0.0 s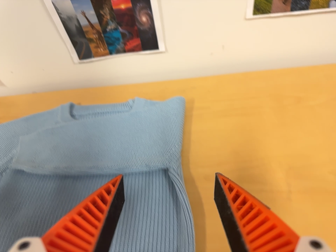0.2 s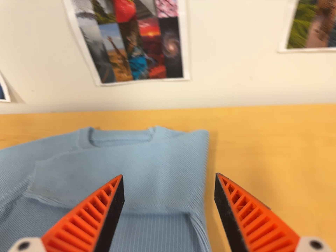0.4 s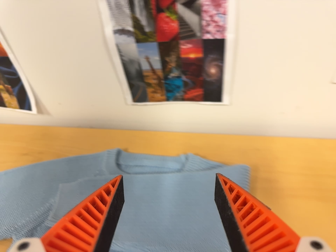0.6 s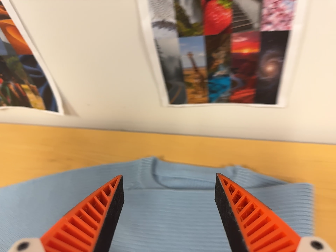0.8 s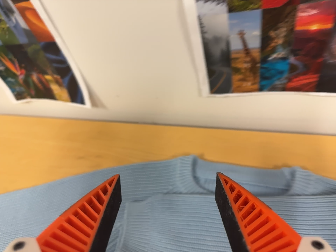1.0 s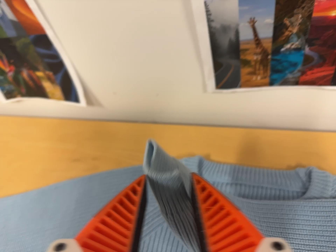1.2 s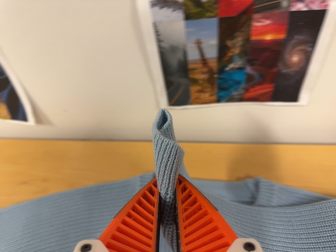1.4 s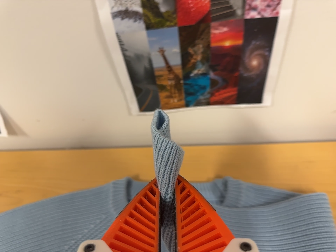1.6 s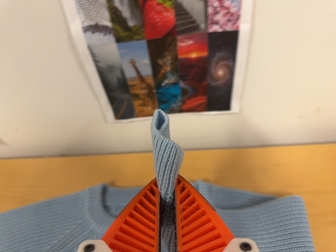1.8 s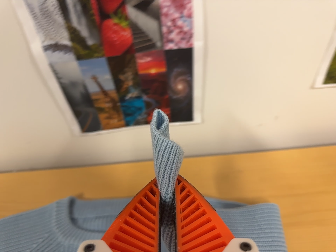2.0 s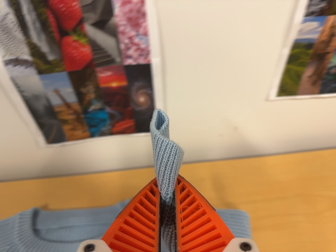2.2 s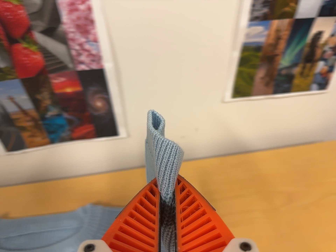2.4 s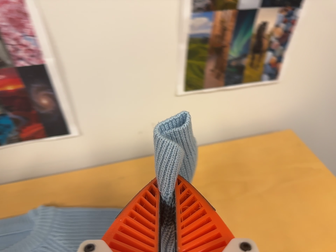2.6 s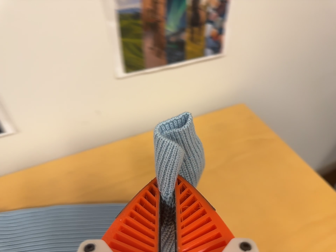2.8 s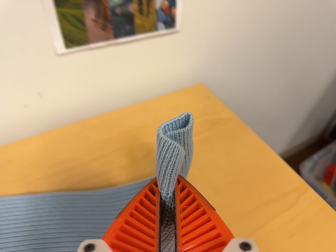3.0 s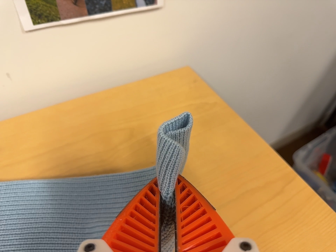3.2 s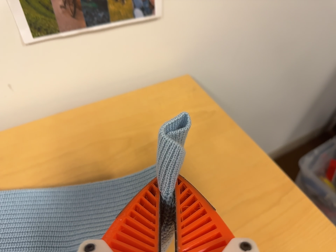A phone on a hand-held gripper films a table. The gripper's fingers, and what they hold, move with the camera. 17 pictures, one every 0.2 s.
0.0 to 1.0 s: The camera pans to its left by about 15 degrees. It travels forward, toward the top of its view and to its left, about 30 cm, so what stands in front looms larger.
1.0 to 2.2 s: The camera swings to its right by about 25 degrees, and the scene slides to the left. It travels to its right and backward, about 18 cm, so close, fixed things drift to the left. Its aim tips toward the top of its view by about 10 degrees, and the scene shifts downward. It rolls about its line of sight by about 10 degrees, and the scene rotates counterclockwise.
2.2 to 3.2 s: The scene slides to the left, as the camera pans about 15 degrees to its right. It travels to its right and forward, about 20 cm, so close, fixed things drift to the left. It rolls about its line of sight by about 10 degrees, and the scene rotates counterclockwise.
The film runs backward here.
